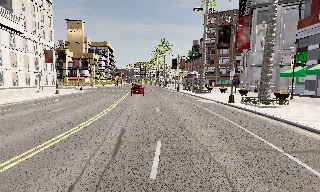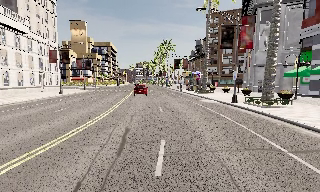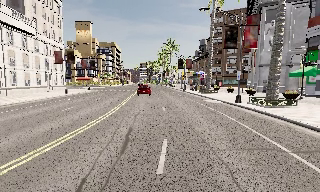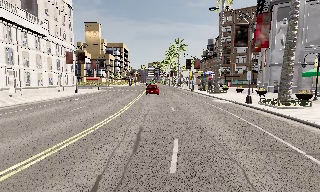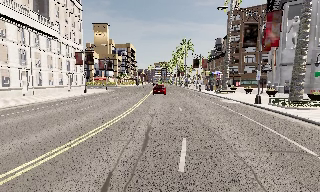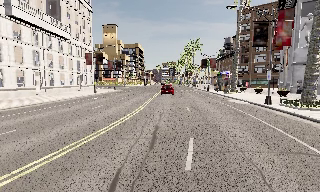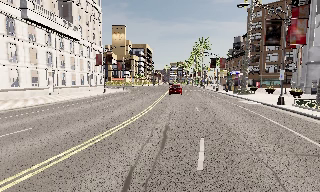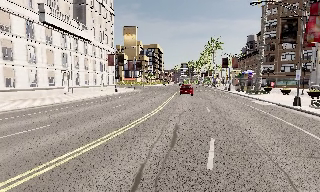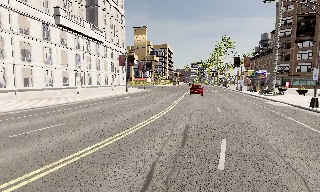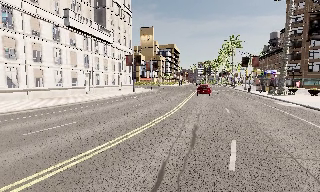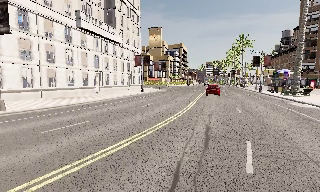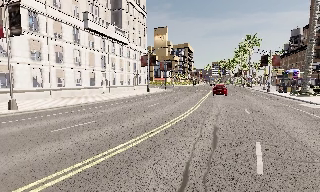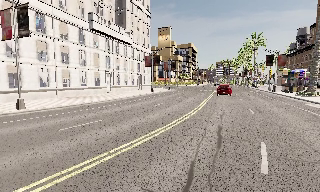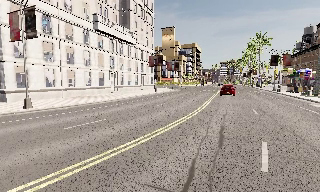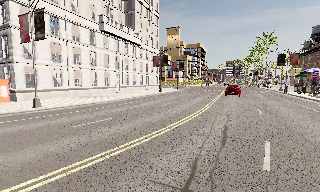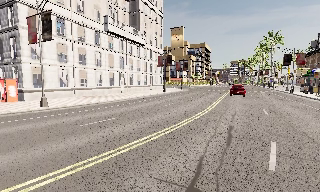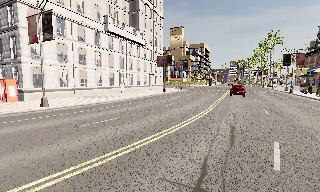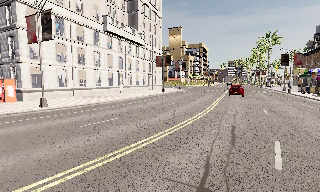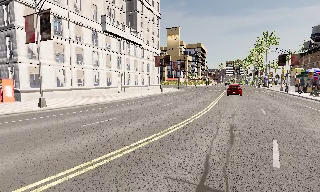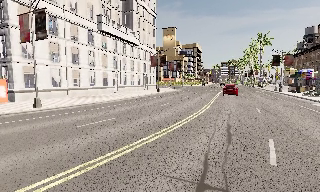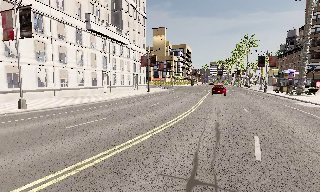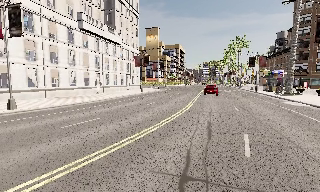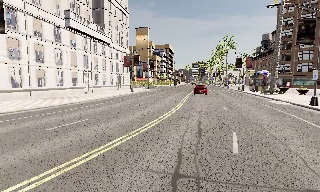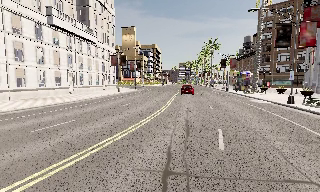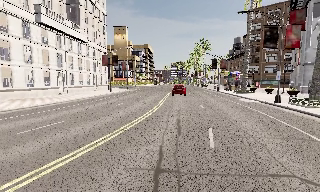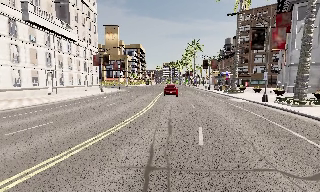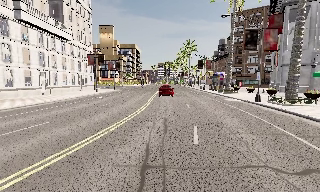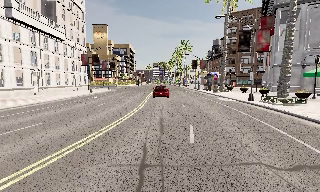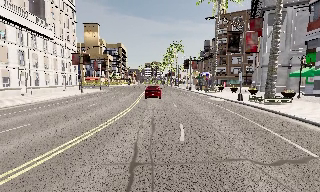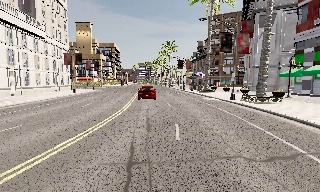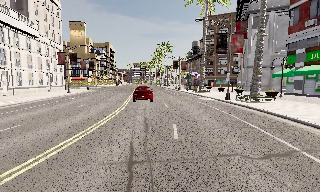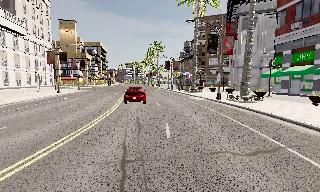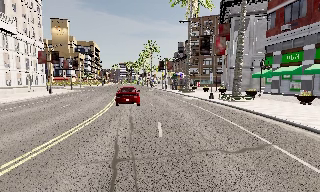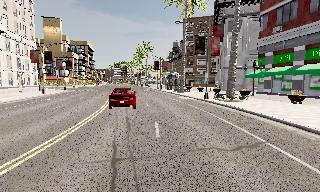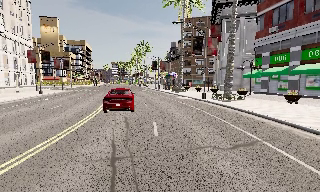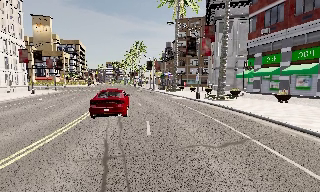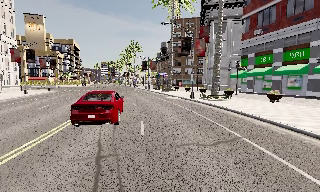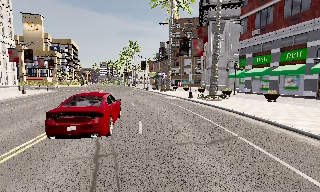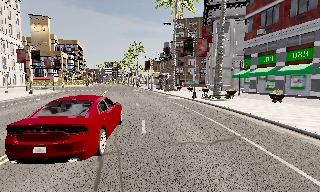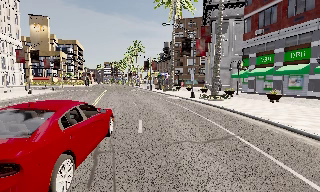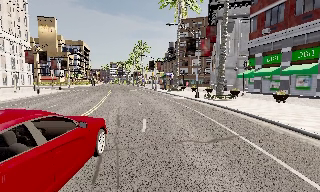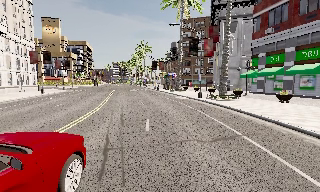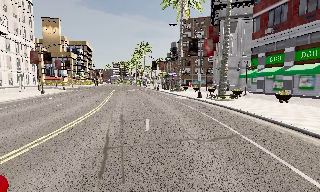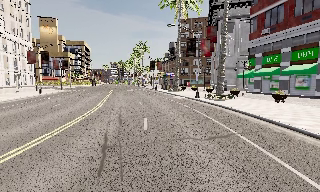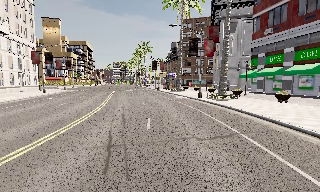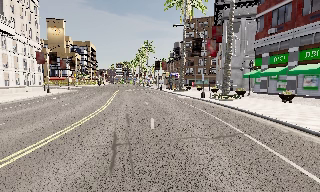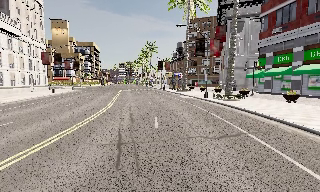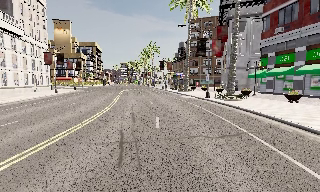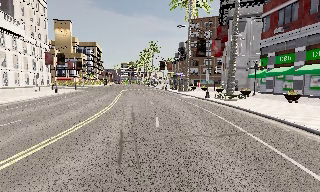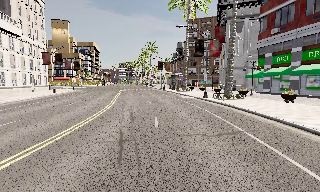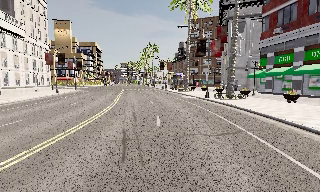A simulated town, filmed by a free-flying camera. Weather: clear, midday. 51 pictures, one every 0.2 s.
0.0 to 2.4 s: The camera pans to its left, which is counterclockwise from overhead, by about 30 degrees. It travels to its left and backward, about 1 m, so close, fixed things drift to the right.
2.4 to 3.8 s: The camera shifts only a little, or ends up much as it began.
3.8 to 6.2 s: The camera pans to its right, which is clockwise from overhead, by about 35 degrees. It travels backward, about 1 m.
6.2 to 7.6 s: The camera travels backward, about 0.5 m, so what stands in front gets smaller.
7.6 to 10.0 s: The camera travels backward, about 1 m, so what stands in front gets smaller.
The film runs backward here.
